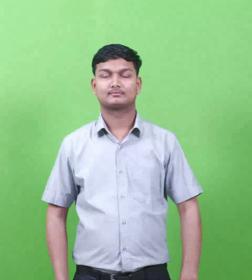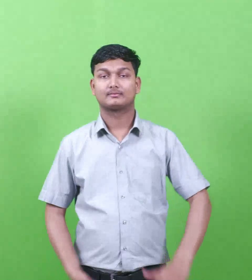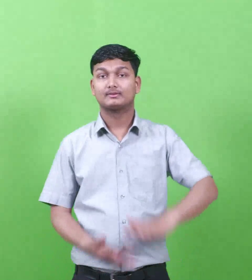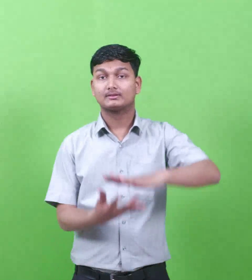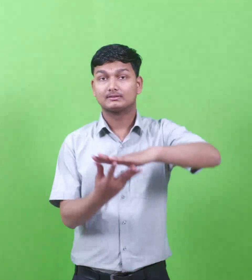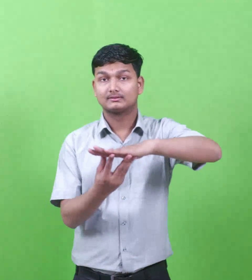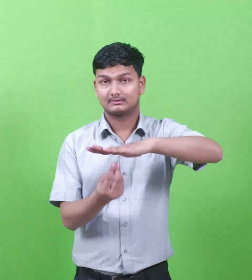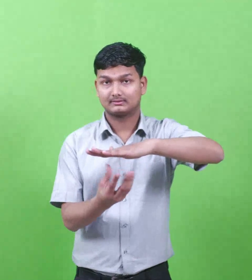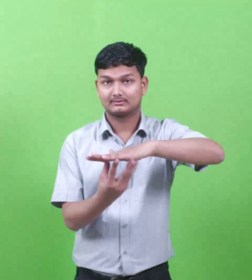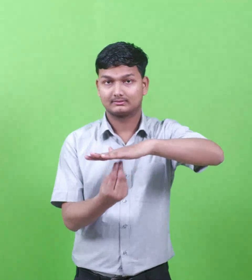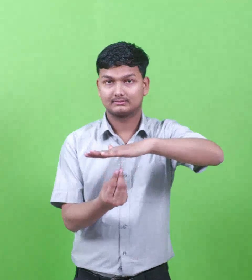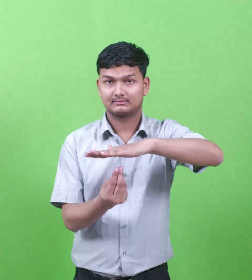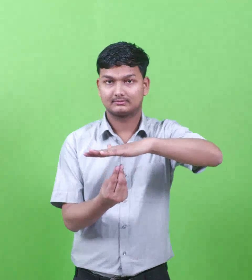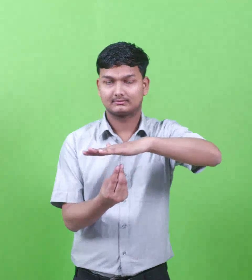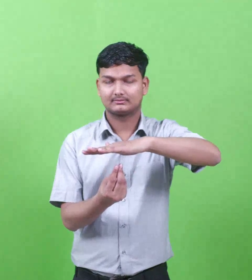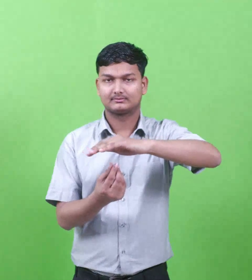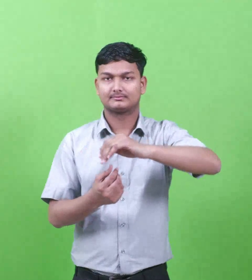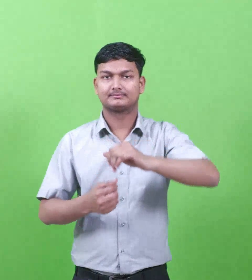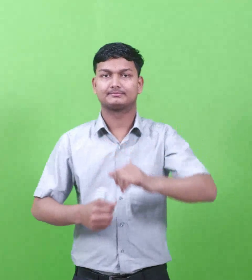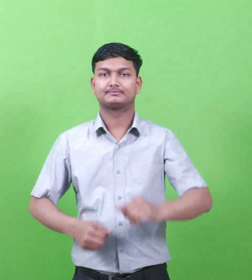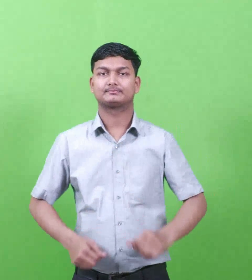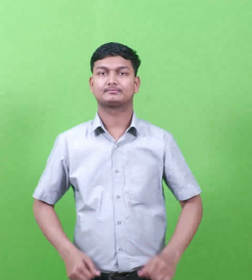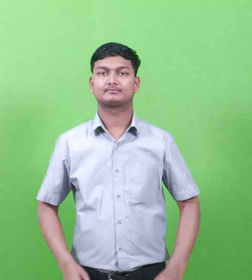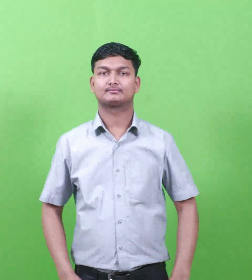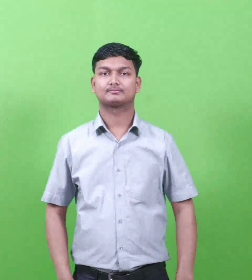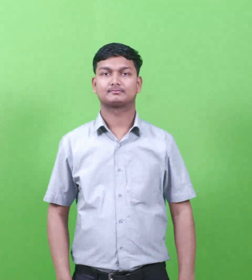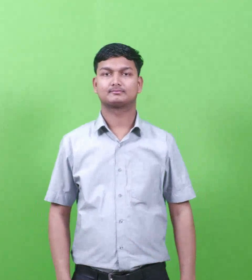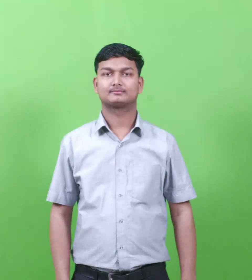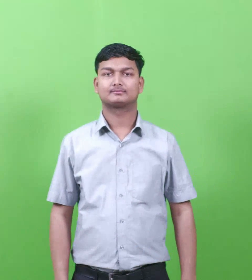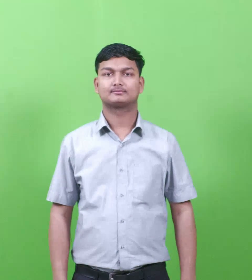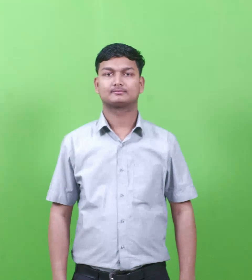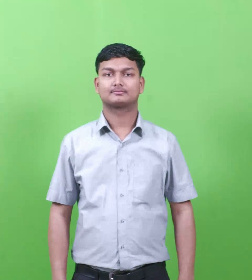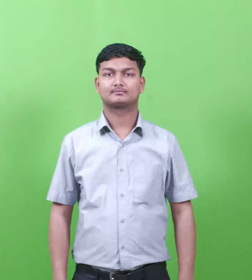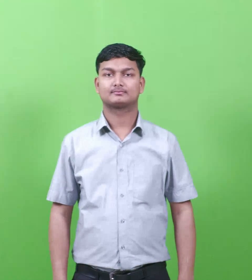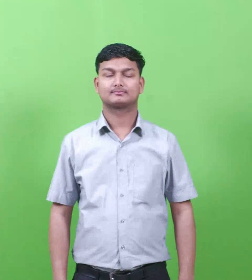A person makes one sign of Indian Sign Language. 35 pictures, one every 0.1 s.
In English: moreh
